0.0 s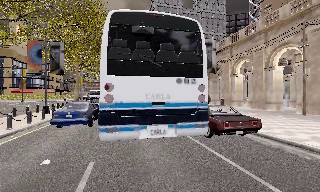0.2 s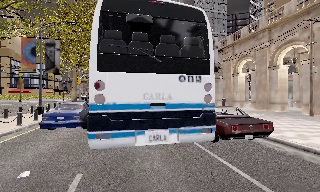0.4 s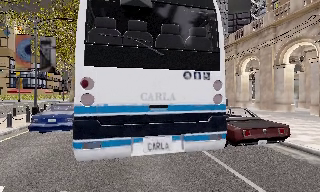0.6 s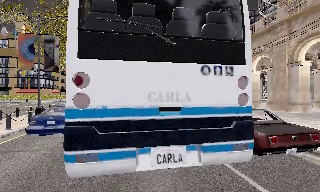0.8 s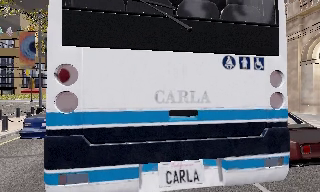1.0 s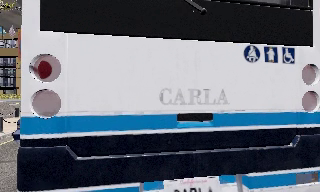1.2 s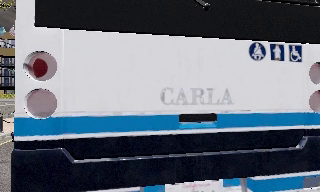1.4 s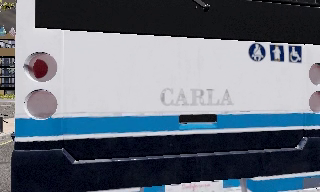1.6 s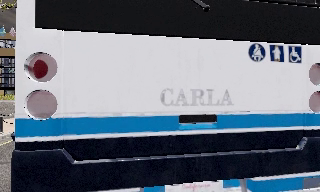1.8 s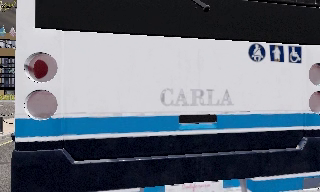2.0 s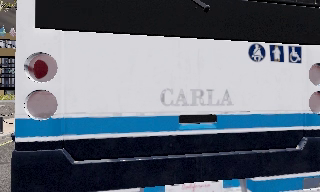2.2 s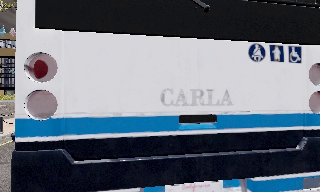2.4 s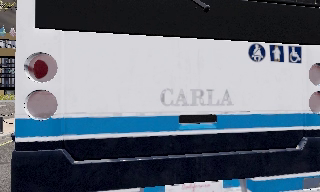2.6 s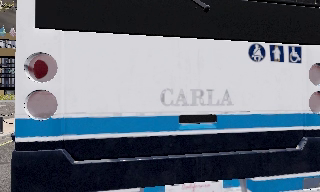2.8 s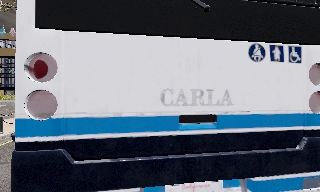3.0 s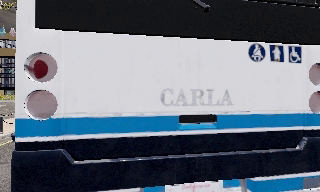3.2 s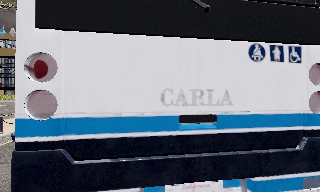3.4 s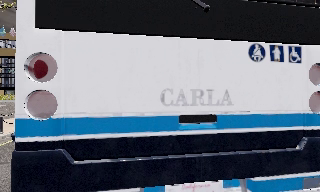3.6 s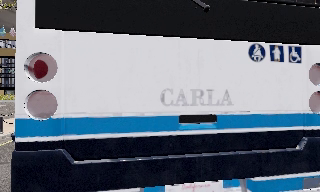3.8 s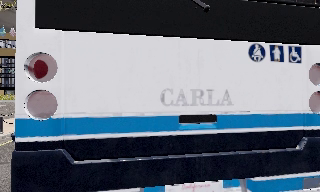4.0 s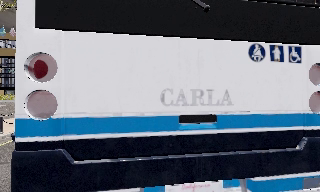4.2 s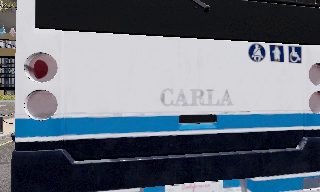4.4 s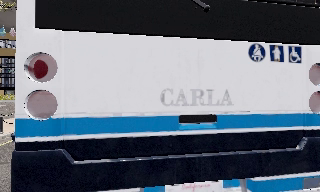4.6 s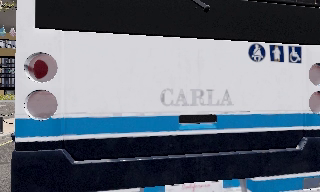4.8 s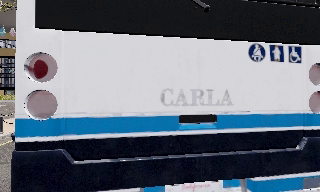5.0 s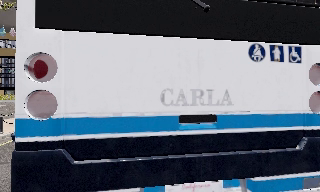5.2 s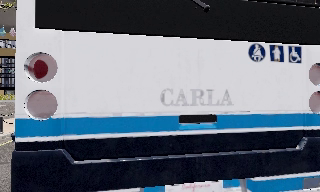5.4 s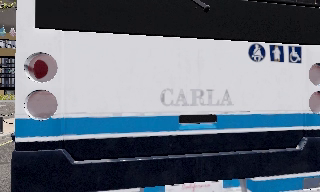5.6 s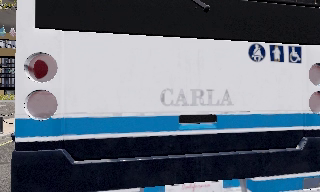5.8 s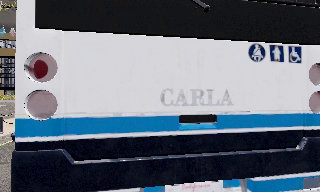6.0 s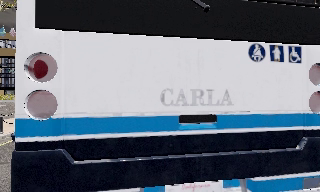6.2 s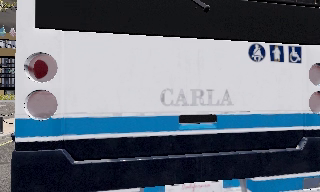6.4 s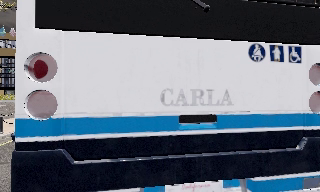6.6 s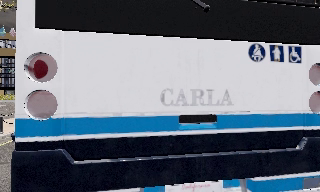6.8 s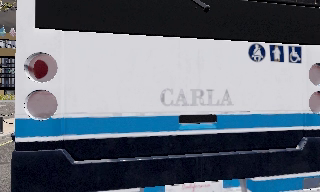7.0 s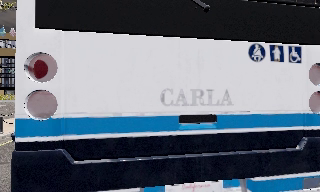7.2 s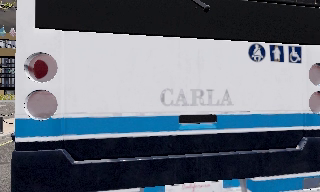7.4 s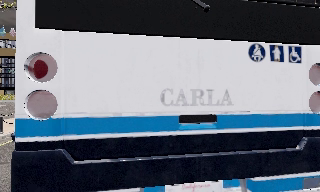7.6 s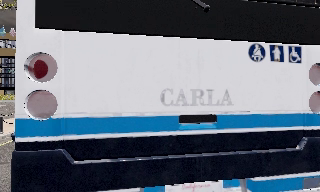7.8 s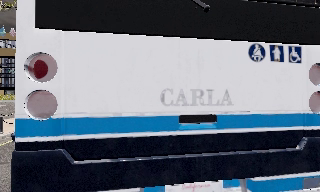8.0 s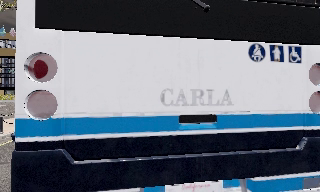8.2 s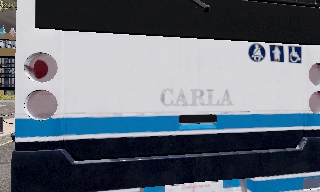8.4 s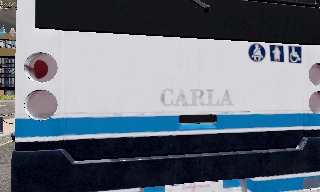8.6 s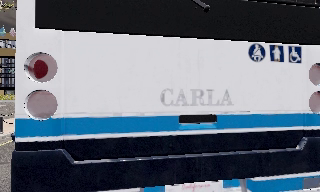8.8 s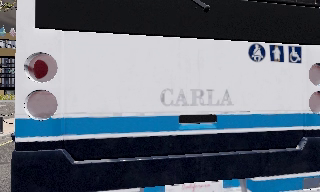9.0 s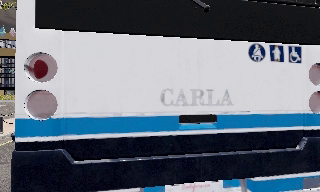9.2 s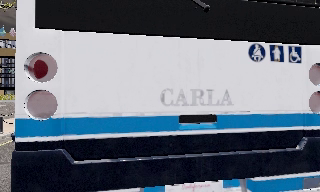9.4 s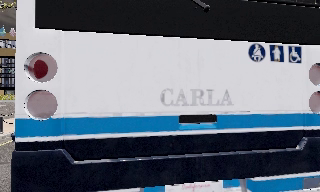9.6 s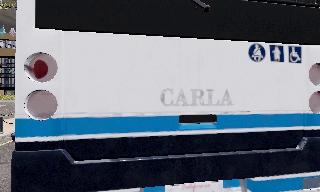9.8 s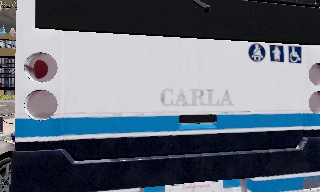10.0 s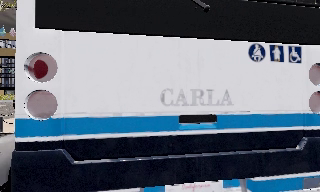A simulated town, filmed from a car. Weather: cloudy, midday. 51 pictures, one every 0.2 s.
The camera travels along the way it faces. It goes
forward.
0.0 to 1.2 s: The camera travels forward, about 3 m, so what stands in front looms larger. It loses speed.
1.2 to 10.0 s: The camera keeps its place and its aim.
The film runs forward here.
